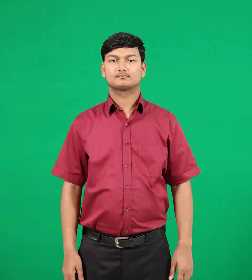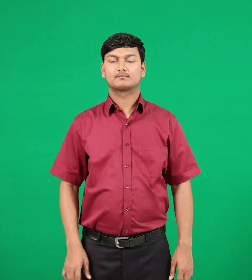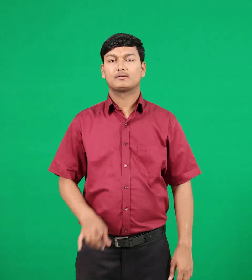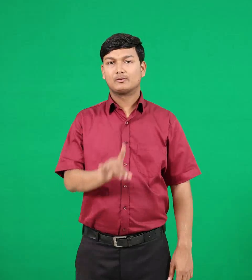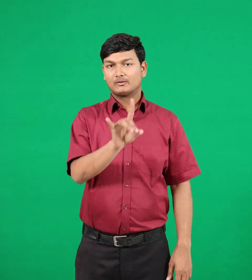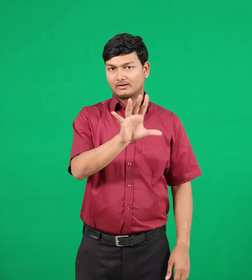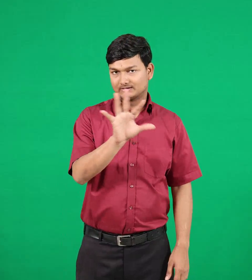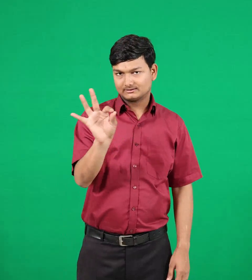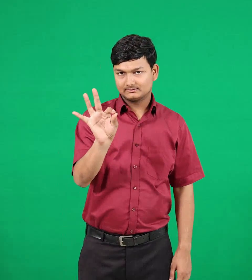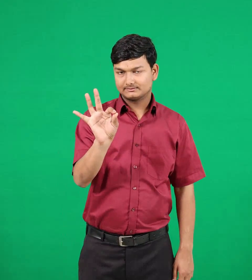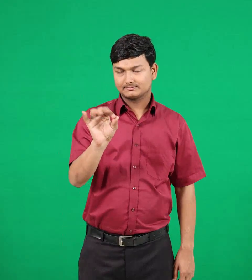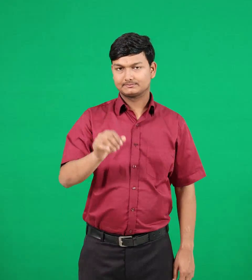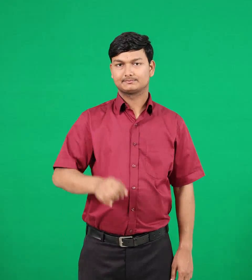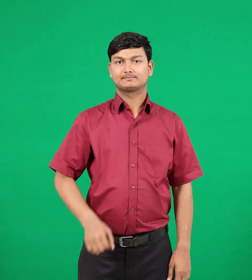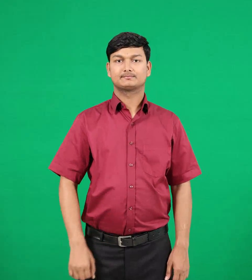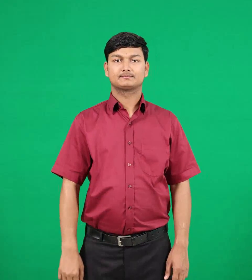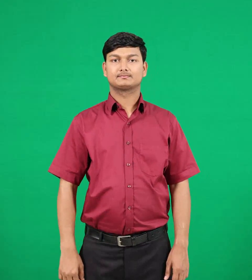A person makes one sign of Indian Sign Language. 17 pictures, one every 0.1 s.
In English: week
